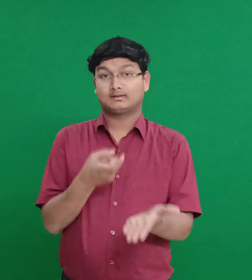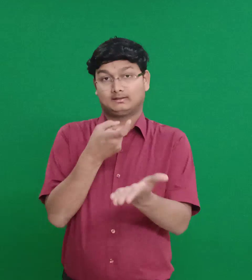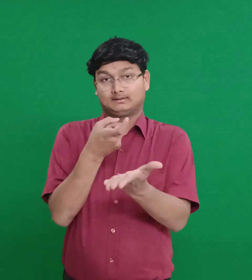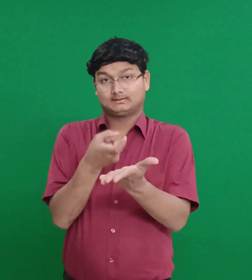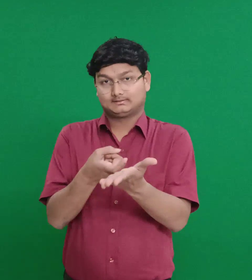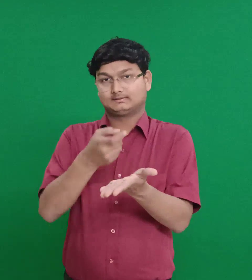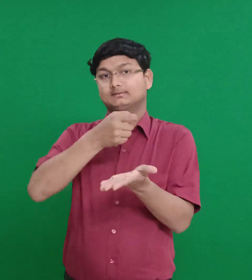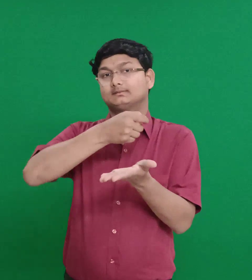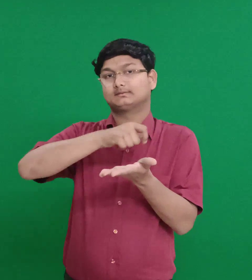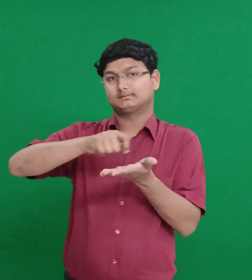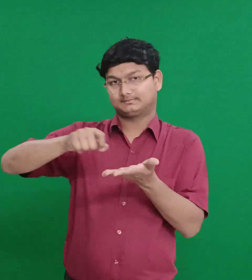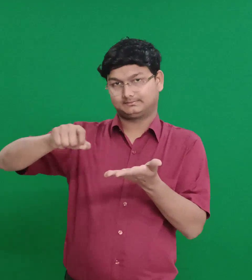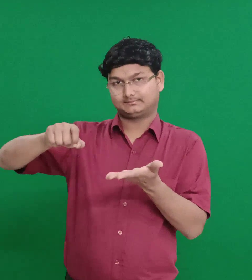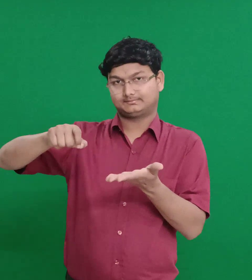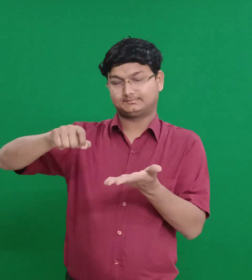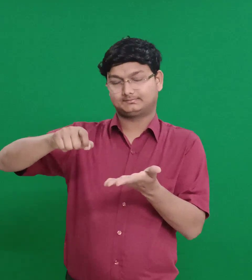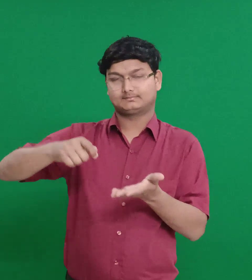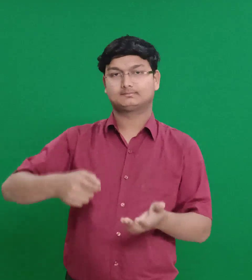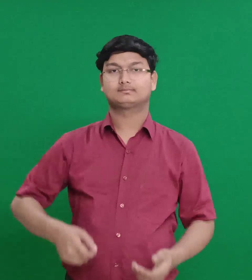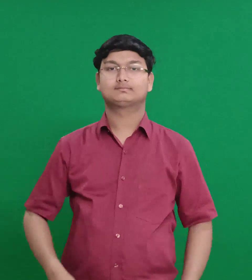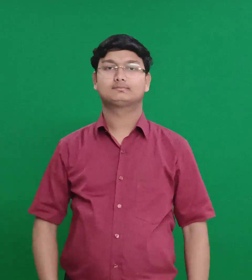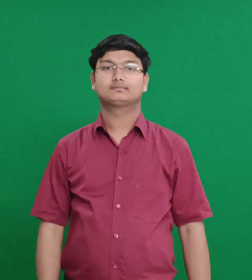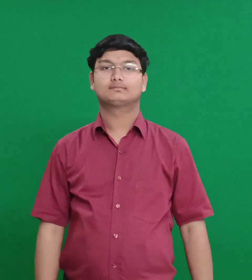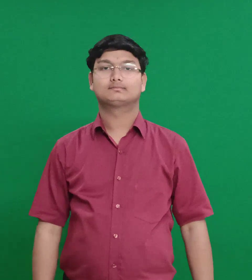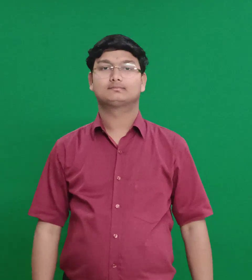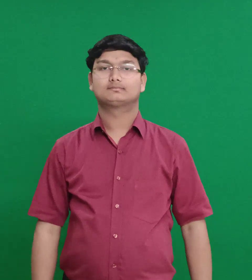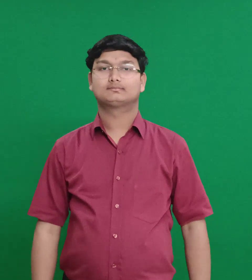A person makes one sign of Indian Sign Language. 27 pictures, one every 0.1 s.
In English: ketuvim
